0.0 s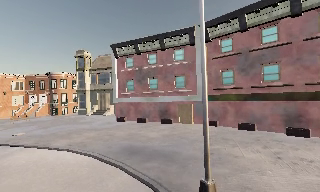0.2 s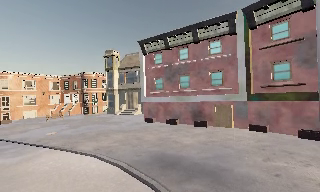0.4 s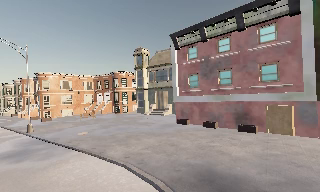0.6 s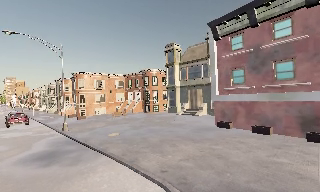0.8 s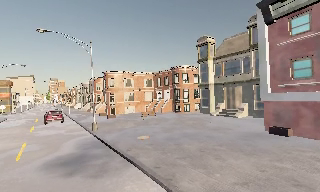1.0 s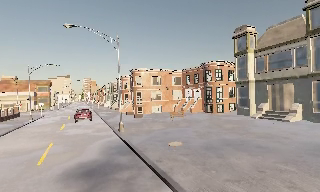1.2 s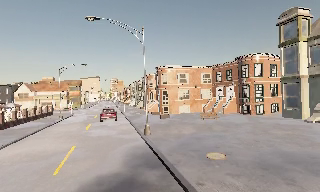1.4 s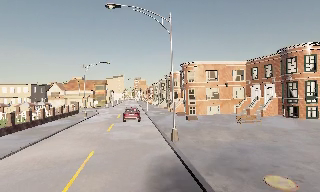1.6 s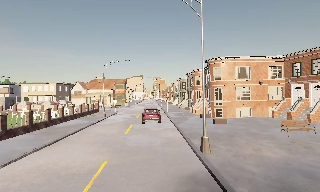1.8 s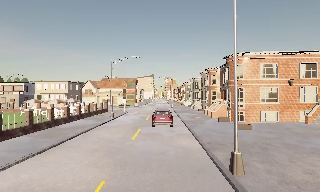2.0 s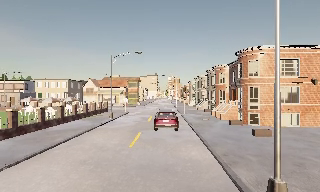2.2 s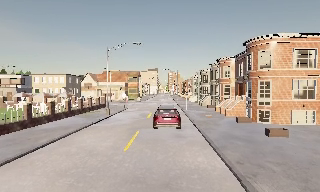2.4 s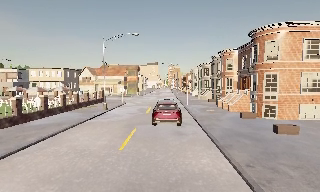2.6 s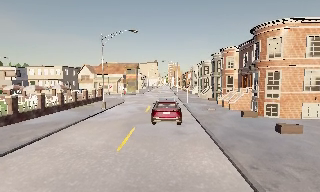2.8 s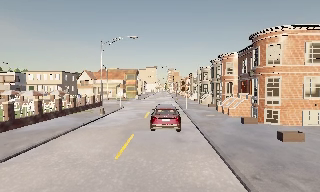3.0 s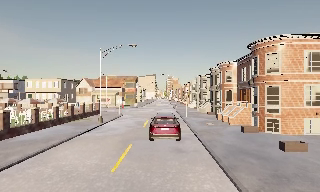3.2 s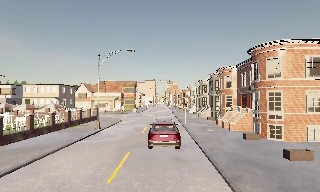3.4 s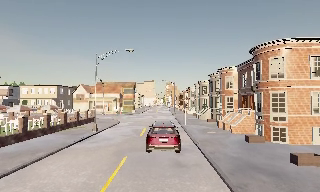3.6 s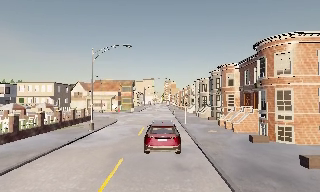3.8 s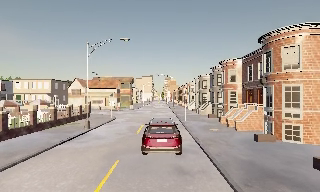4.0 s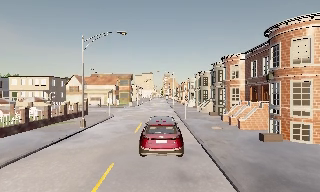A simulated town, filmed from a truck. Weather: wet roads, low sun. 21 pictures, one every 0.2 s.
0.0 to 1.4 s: The camera swings to its left by about 65 degrees, and the scene slides to the right. It travels forward, about 12 m.
1.4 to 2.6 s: The camera pans to its left, which is counterclockwise from overhead, by about 10 degrees. It travels forward, about 8 m, so what stands in front looms larger. It loses speed.
2.6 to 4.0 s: The camera travels forward, about 3 m, so what stands in front looms larger. It gains speed.
The film runs forward here.
